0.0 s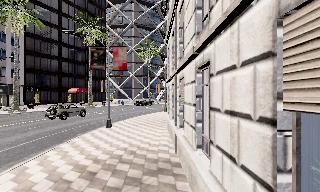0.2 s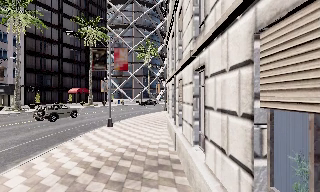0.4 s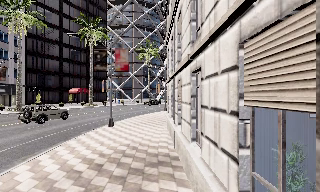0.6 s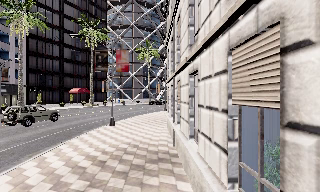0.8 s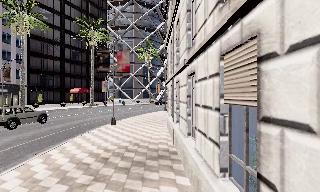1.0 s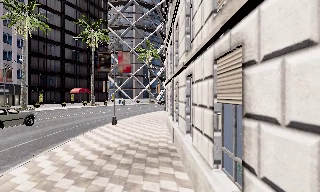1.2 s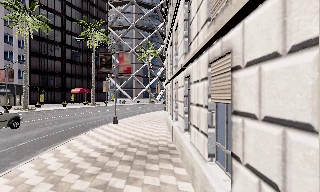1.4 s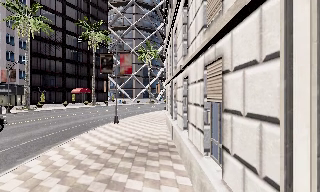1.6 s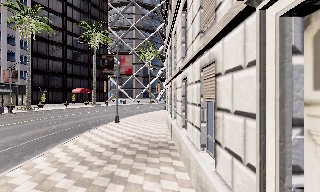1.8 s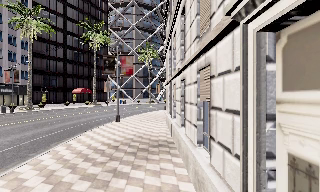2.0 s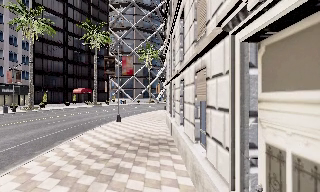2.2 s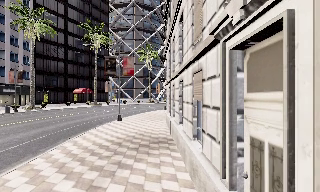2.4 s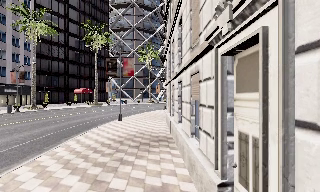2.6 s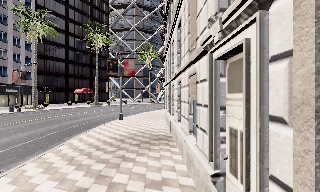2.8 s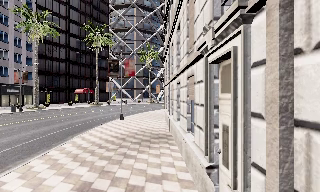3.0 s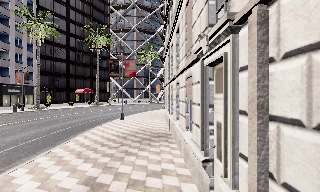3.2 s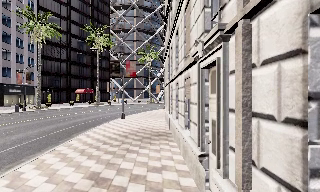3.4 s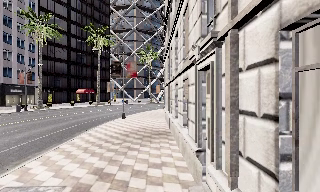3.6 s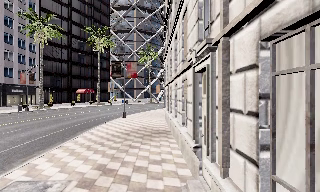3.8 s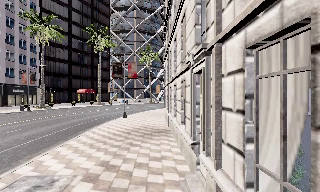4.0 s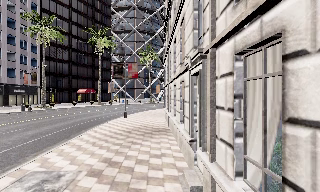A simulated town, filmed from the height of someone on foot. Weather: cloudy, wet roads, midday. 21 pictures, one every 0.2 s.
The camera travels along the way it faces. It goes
backward.
0.0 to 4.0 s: The camera travels backward, about 6 m, so what stands in front gets smaller.
The film runs backward here.
